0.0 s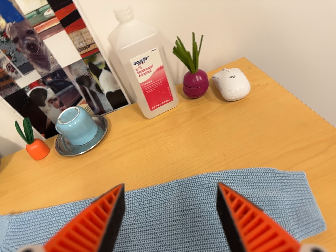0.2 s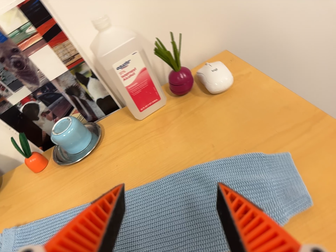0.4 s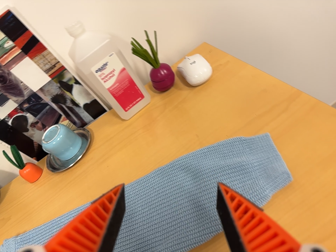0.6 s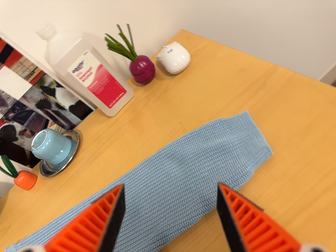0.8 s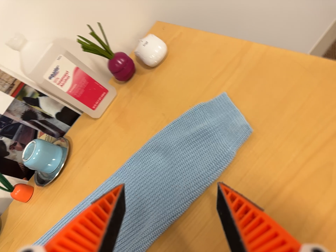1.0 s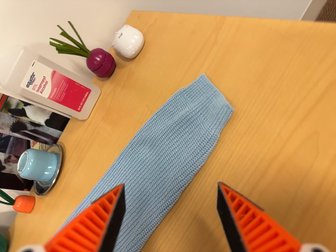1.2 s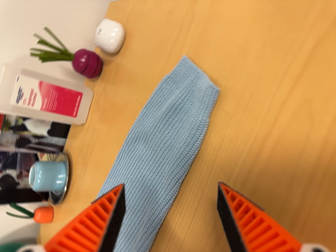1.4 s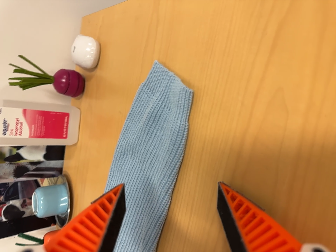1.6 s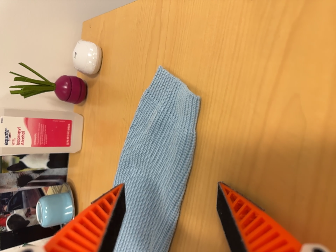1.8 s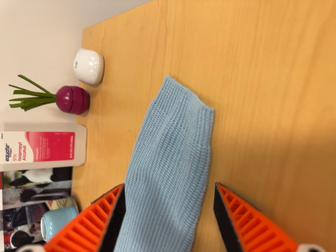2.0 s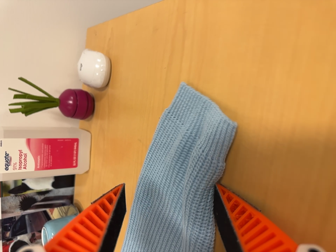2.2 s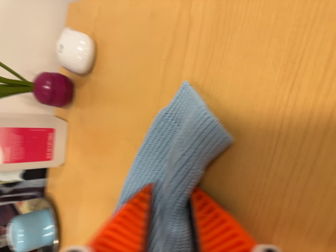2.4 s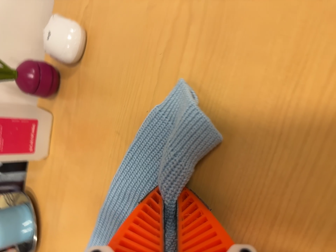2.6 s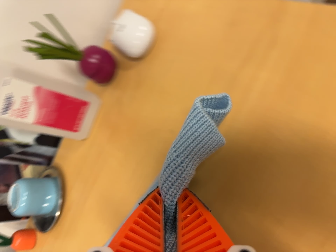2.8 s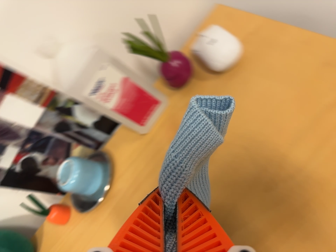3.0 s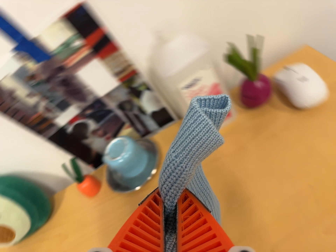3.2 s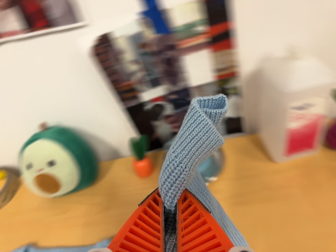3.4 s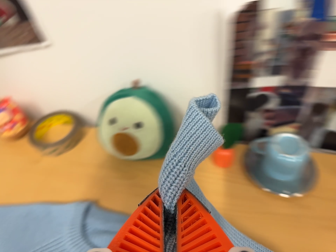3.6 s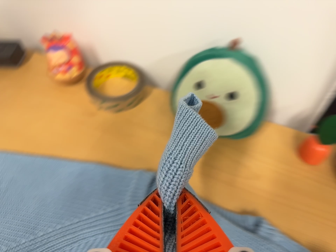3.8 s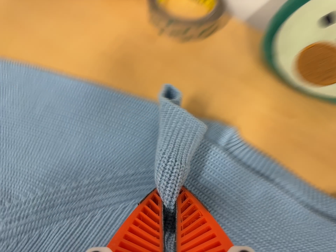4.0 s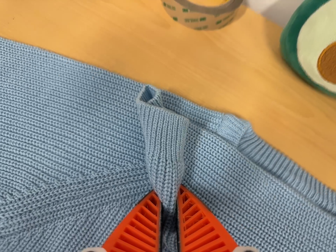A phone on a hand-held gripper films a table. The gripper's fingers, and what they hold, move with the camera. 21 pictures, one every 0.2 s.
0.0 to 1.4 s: The camera travels to its right, about 20 cm, so close, fixed things drift to the left. It rolls about its line of sight by about 55 degrees, and the scene rotates counterclockwise.
1.4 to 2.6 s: The camera travels to its left and forward, about 16 cm. It rolls about its line of sight by about 15 degrees, and the scene rotates clockwise.
2.6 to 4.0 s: The camera pans to its left by about 10 degrees. It travels to its left, about 70 cm, so close, fixed things drift to the right. Its aim tips toward the bottom of its view by about 20 degrees, and the scene shifts upward. It rolls about its line of sight by about 90 degrees, and the scene rotates clockwise.
The film runs forward here.
